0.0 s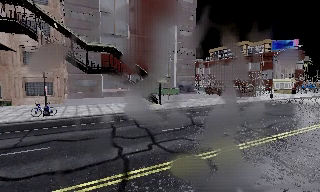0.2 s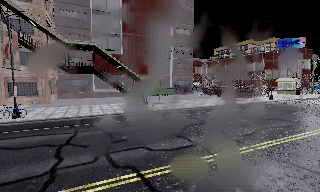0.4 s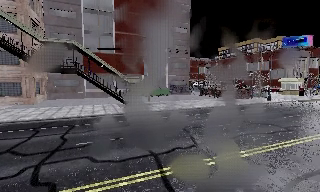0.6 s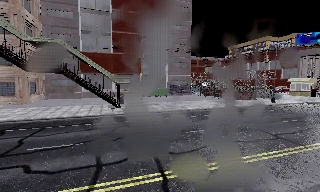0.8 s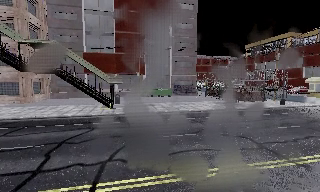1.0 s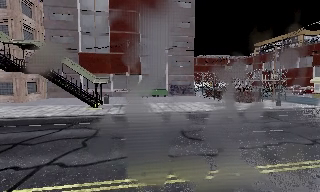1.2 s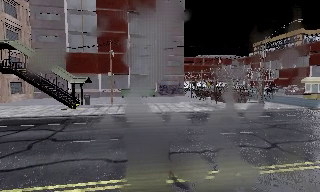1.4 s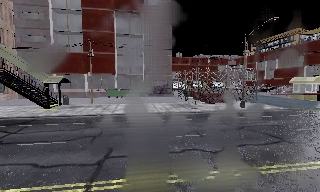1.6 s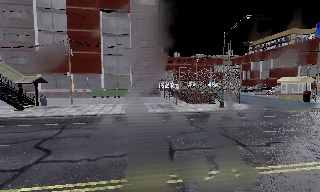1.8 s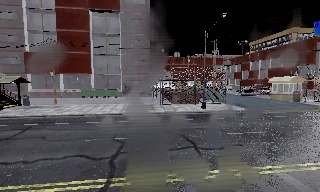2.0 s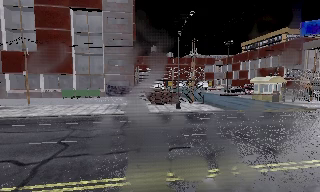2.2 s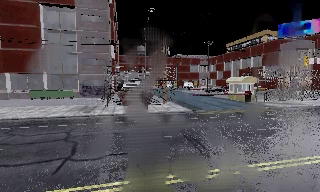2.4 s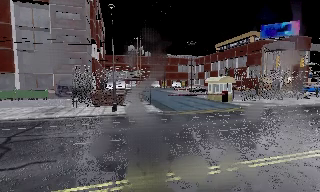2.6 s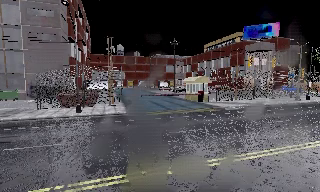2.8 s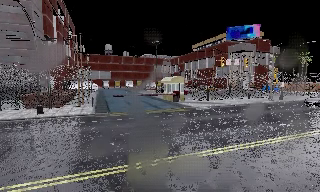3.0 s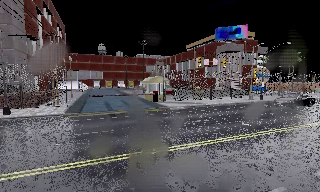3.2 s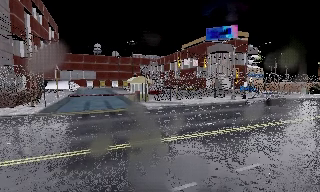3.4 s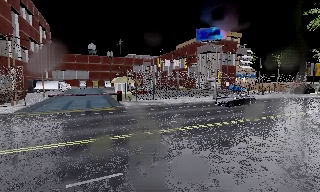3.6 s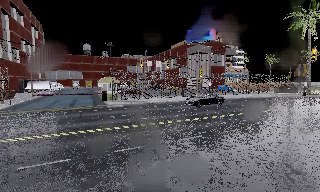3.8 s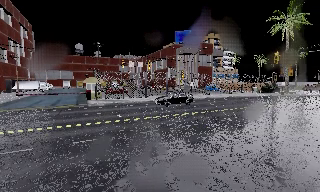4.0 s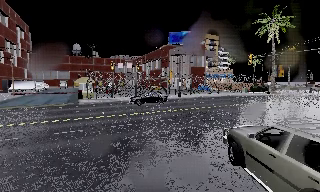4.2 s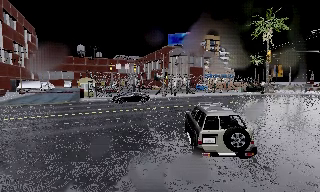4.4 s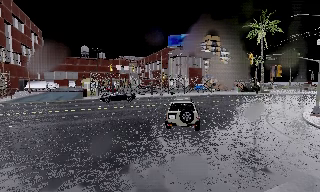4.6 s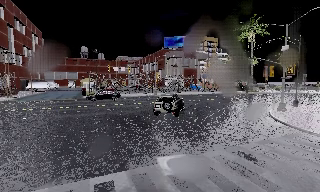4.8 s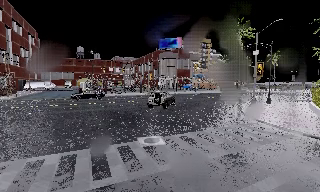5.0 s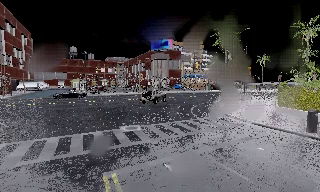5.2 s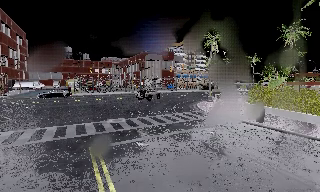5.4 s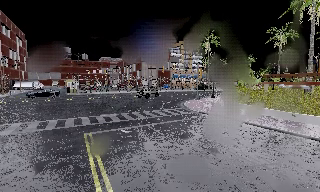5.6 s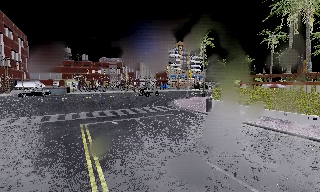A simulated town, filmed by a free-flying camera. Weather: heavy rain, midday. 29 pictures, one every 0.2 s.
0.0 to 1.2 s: The camera pans to its left, which is counterclockwise from overhead, by about 15 degrees. It travels to its right, about 14 m, so close, fixed things drift to the left.
1.2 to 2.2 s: The camera travels to its right, about 11 m, so close, fixed things drift to the left.
2.2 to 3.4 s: The camera swings to its right by about 10 degrees, and the scene slides to the left. It travels to its right, about 13 m, so close, fixed things drift to the left.
3.4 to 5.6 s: The camera travels backward and to its right, about 25 m, so what stands in front gets smaller.
The film runs forward here.
